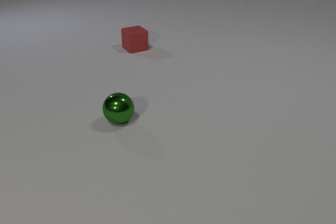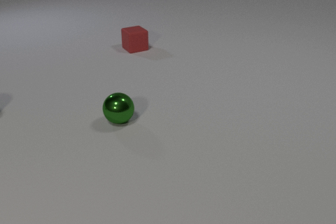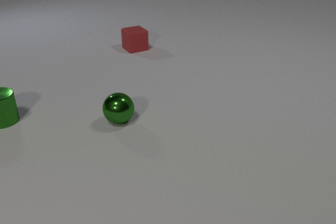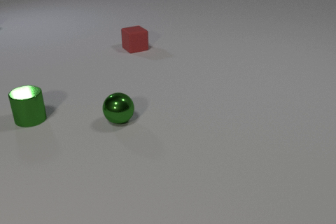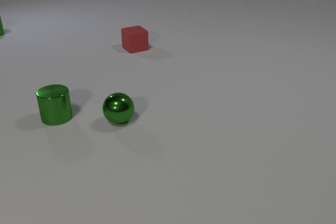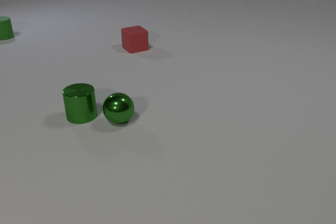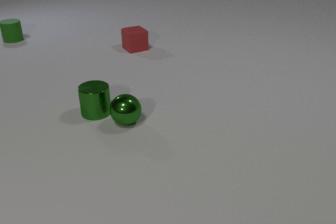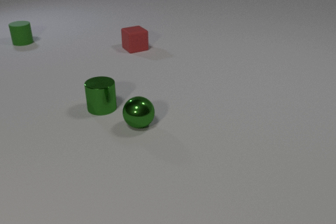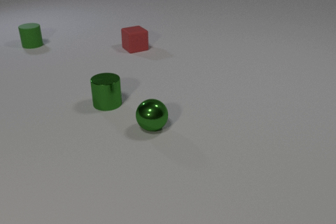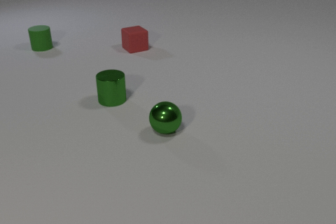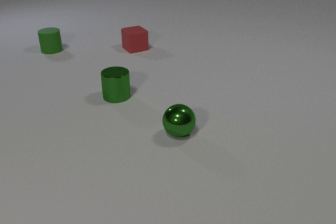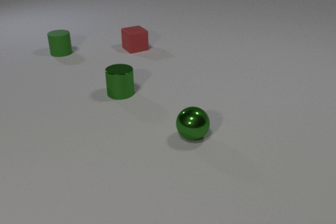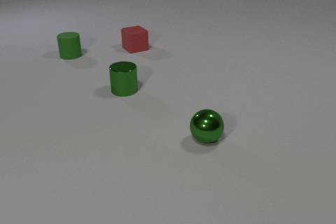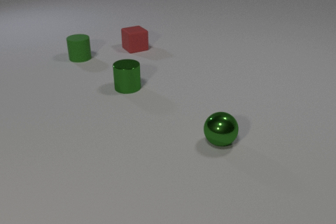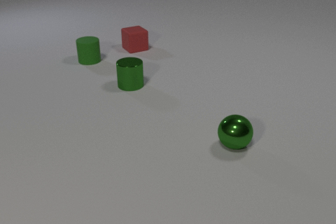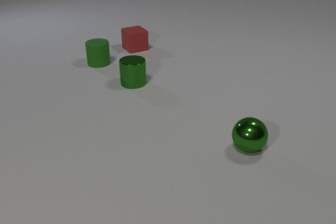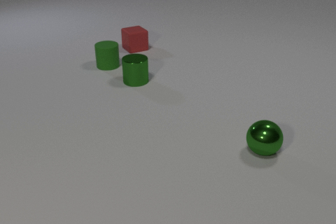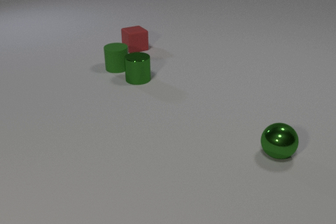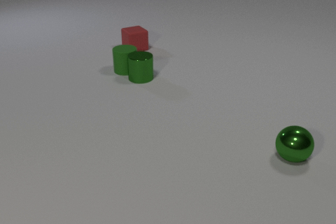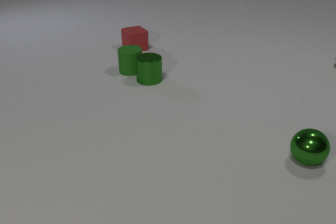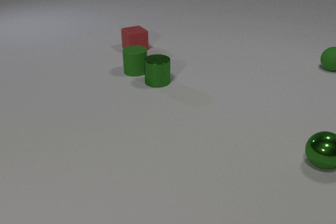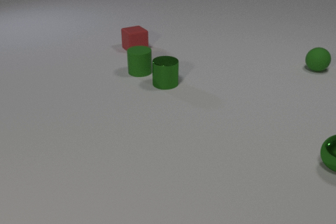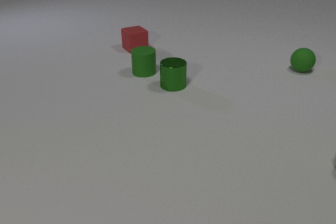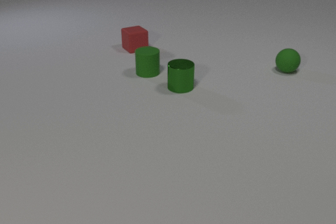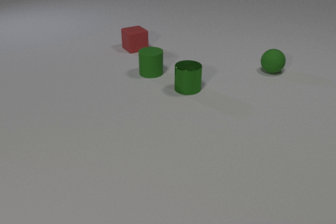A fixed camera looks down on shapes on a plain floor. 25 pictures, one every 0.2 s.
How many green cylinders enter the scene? 2.
How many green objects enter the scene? 3.
What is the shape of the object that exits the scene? sphere.
0.0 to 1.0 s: The green metal cylinder comes in at the left edge, slides to the right. The green rubber cylinder comes in at the left edge, slides toward the camera and to the right.
1.0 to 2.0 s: The green metal cylinder slides to the right and away from the camera. The green metal sphere rolls to the right and toward the camera. The green rubber cylinder slides toward the camera and to the right. The green metal cylinder and the green metal sphere collide.
2.0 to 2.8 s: The green metal cylinder slides away from the camera and to the right. The green metal sphere rolls to the right. The green rubber cylinder slides toward the camera and to the right.
2.8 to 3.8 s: The green metal cylinder slides to the right and away from the camera. The green metal sphere rolls to the right. The green rubber cylinder slides to the right and toward the camera. The green metal cylinder and the green rubber cylinder collide.
3.8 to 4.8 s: The green metal cylinder slides to the right and toward the camera. The green metal sphere rolls to the right, leaves at the right edge. The green rubber cylinder slides to the right. The green rubber sphere rolls to the left and toward the camera.
